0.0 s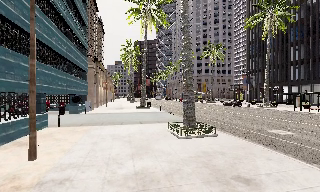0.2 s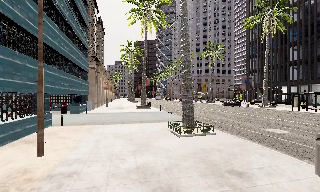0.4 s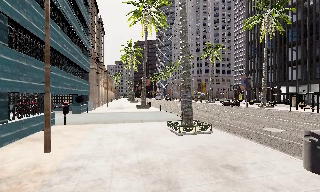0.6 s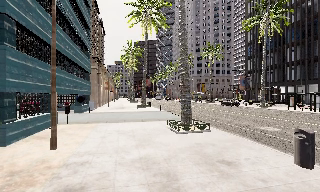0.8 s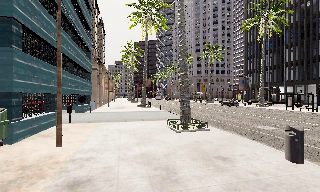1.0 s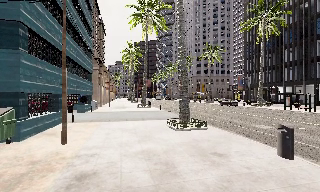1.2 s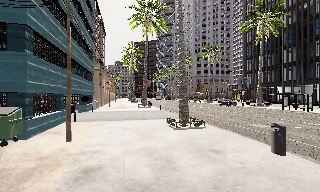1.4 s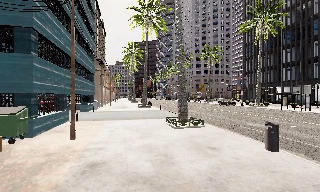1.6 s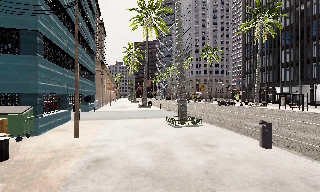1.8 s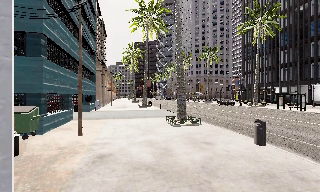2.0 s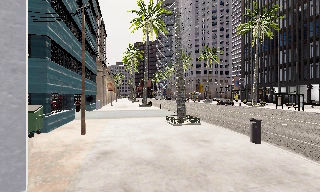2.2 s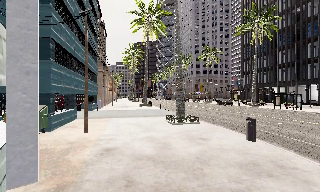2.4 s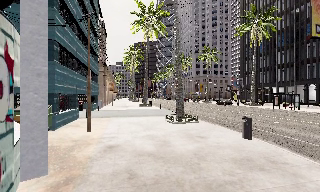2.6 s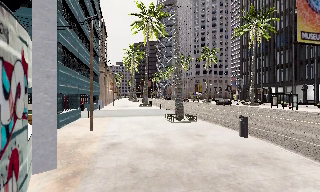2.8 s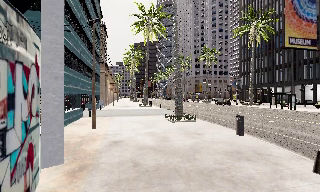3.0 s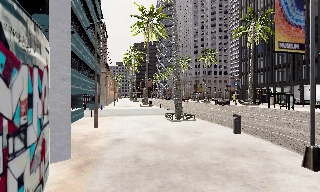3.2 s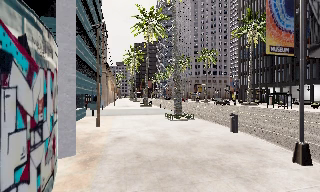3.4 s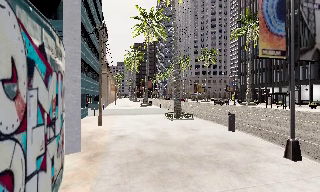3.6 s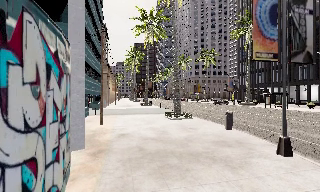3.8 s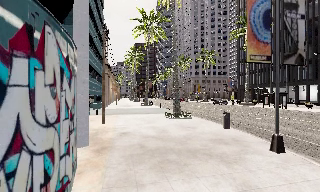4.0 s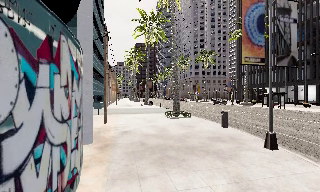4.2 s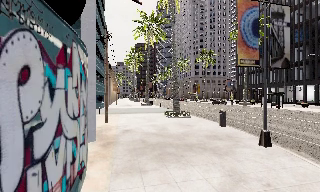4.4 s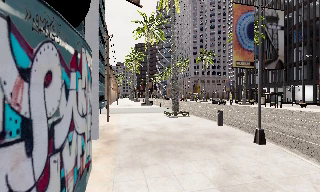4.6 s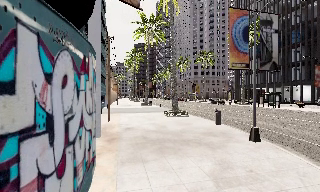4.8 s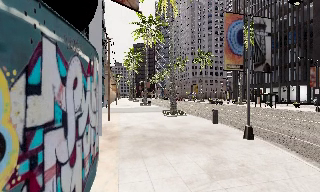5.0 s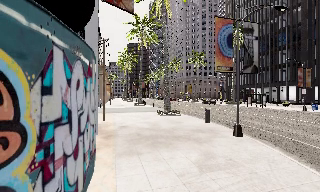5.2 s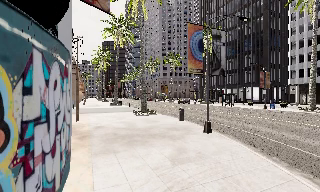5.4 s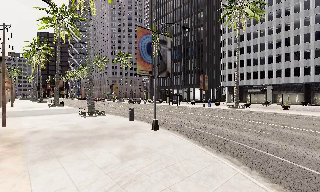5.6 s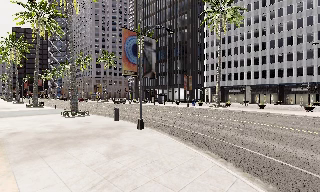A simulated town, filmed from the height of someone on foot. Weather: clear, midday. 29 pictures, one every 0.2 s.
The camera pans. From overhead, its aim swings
clockwise.
The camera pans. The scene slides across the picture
to the left.
0.0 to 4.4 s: The camera travels backward, about 8 m, so what stands in front gets smaller.
4.4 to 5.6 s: The camera pans to its right, which is clockwise from overhead, by about 35 degrees. It travels backward, about 2 m.
The film runs backward here.
